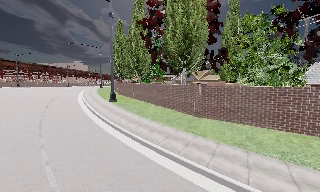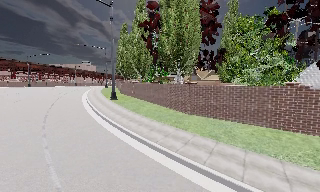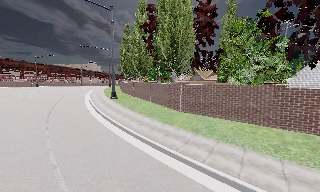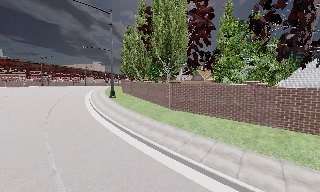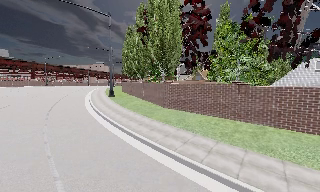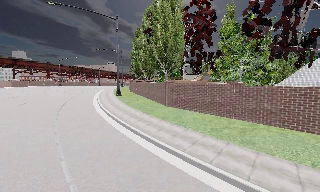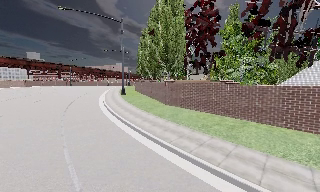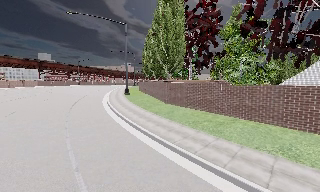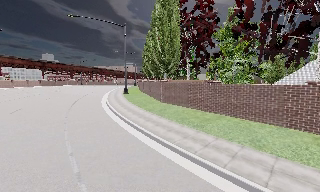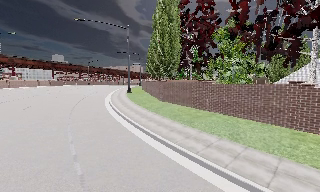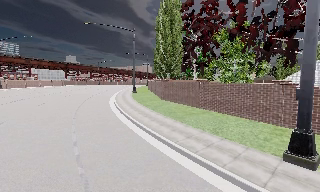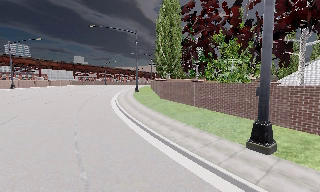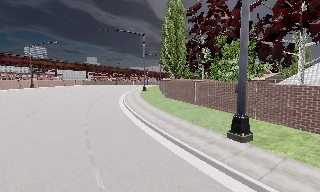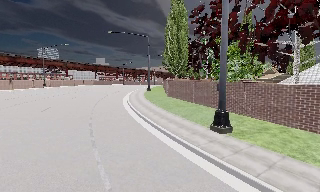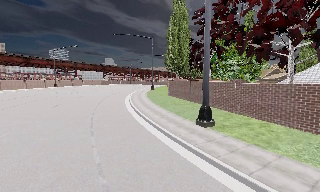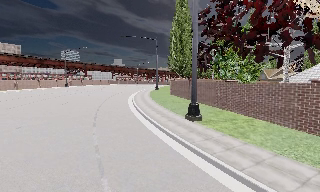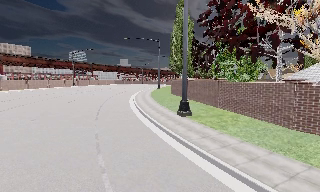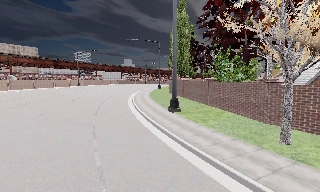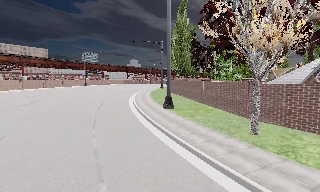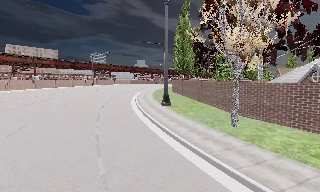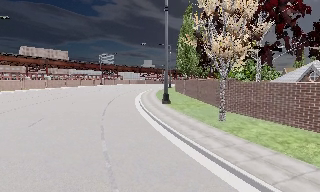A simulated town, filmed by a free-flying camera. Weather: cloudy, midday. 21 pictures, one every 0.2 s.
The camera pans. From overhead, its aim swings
counterclockwise.
0.0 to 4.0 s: The camera pans to its left, which is counterclockwise from overhead, by about 50 degrees. It travels backward and to its right, about 25 m.
The film runs backward here.
